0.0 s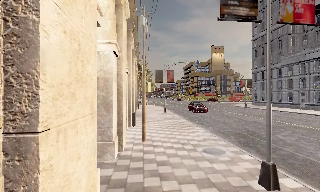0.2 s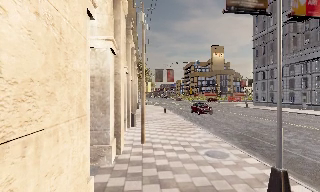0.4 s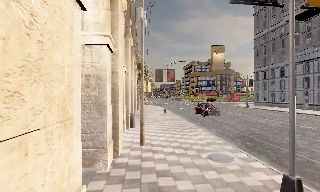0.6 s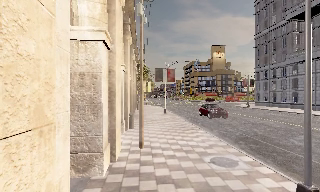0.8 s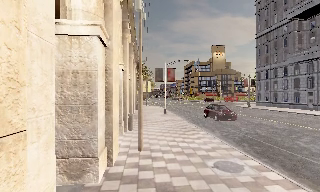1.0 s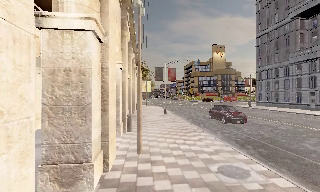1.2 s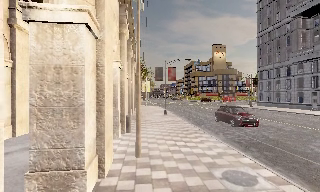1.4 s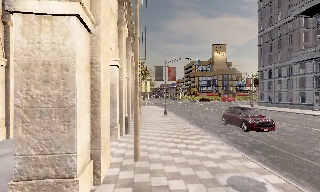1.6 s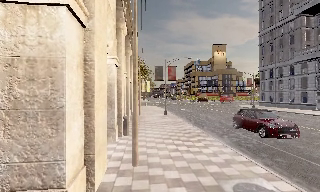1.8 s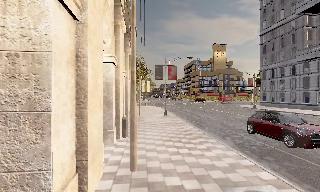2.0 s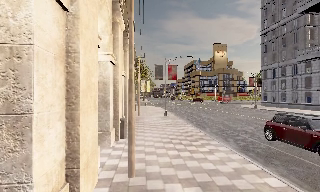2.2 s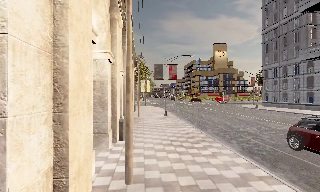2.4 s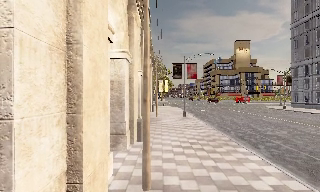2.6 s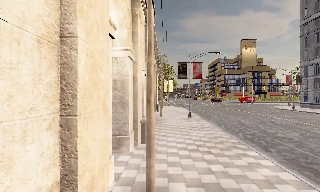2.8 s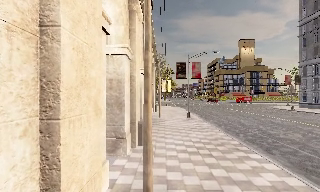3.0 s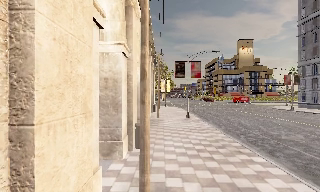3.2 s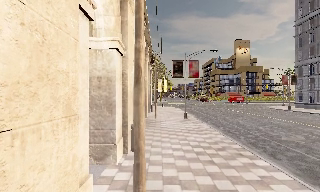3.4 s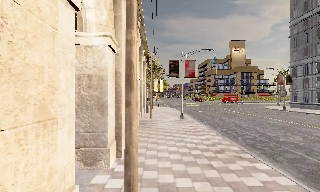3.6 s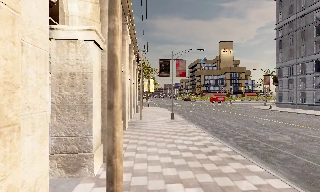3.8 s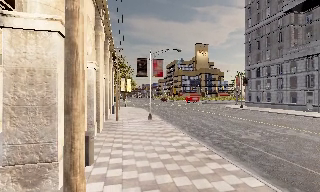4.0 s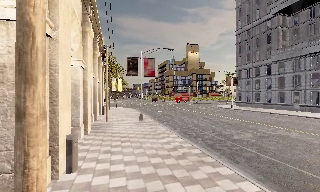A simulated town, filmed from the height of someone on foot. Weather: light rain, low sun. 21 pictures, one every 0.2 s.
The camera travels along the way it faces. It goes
forward.
0.0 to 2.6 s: The camera travels forward, about 5 m, so what stands in front looms larger.
2.6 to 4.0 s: The camera swings to its right by about 20 degrees, and the scene slides to the left. It travels forward, about 2.5 m, so what stands in front looms larger.
The film runs forward here.
